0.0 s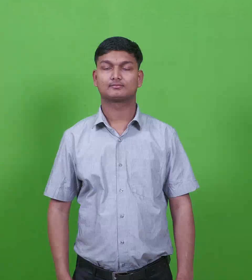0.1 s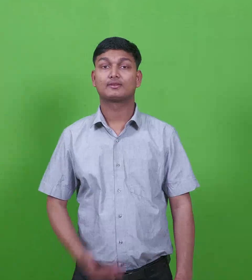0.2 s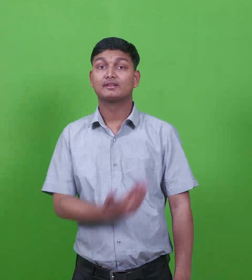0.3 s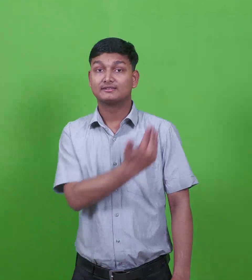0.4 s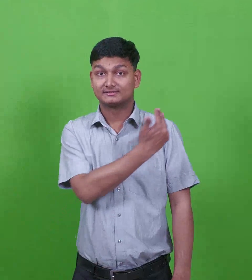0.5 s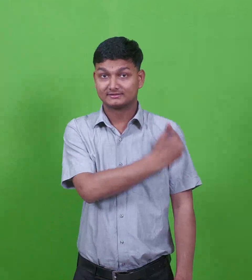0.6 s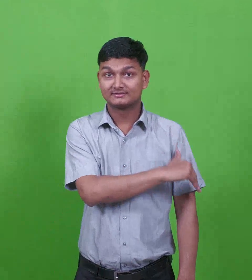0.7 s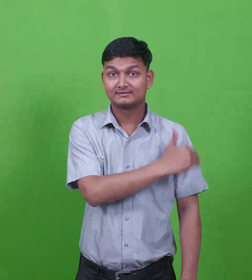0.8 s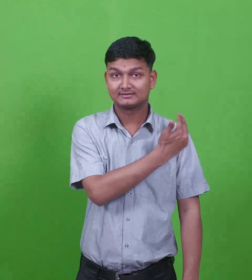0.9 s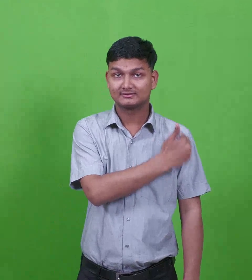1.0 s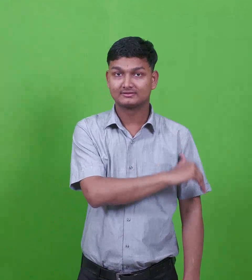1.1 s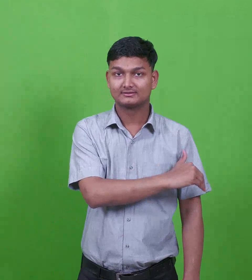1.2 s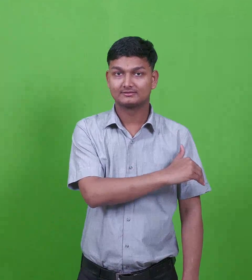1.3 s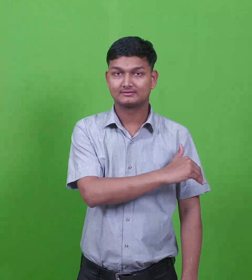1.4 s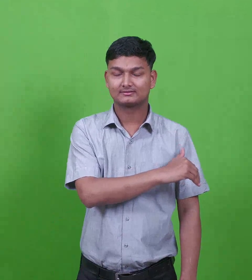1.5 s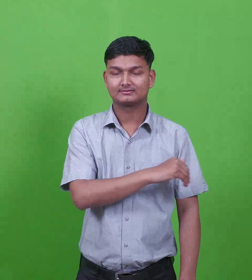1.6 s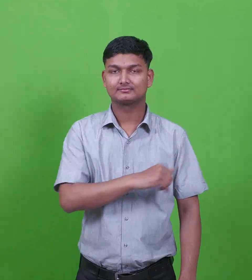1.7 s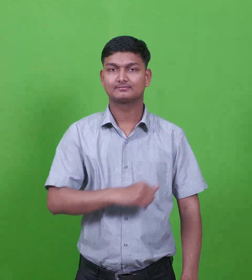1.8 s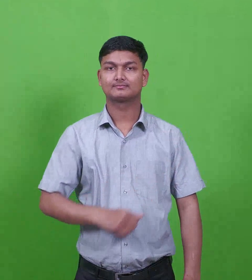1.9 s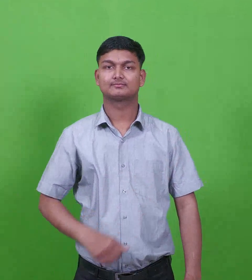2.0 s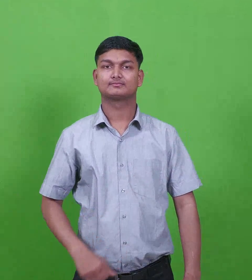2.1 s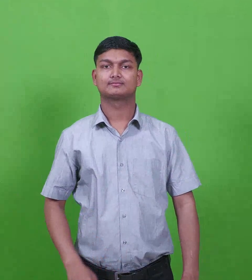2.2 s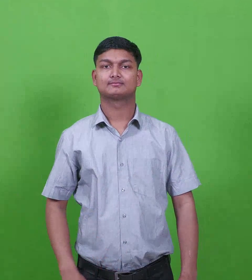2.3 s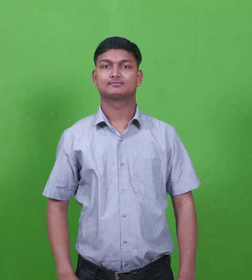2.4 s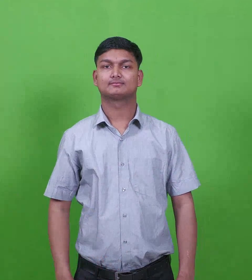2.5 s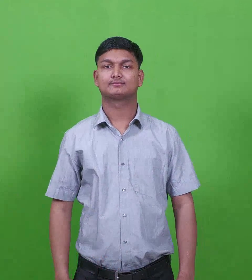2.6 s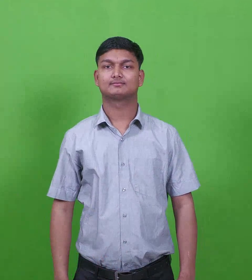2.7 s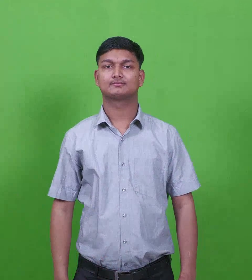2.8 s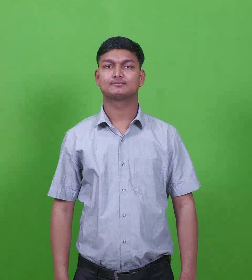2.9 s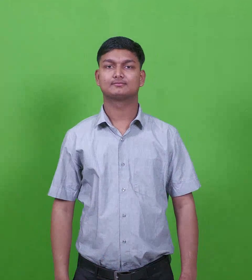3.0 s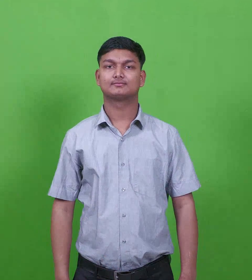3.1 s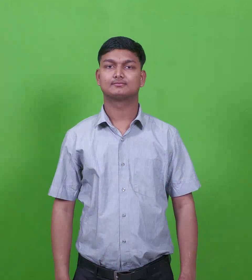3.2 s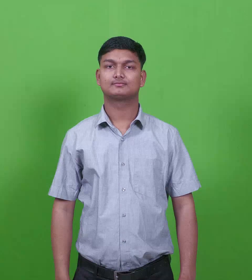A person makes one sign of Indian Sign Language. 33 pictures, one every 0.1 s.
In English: balaam
